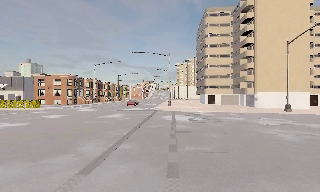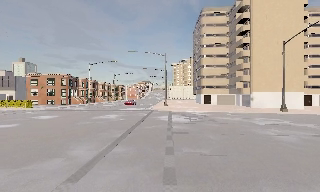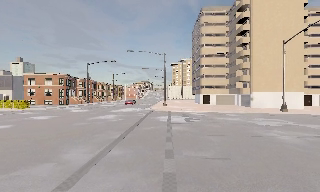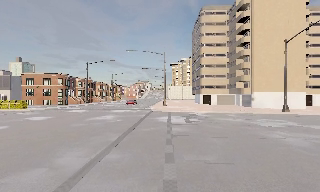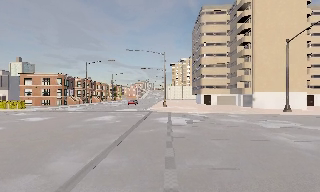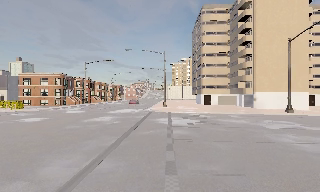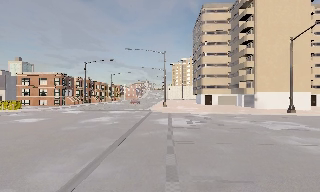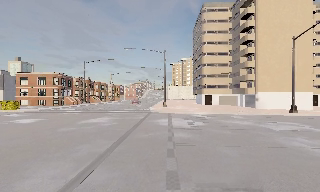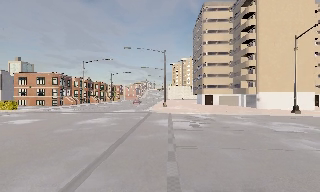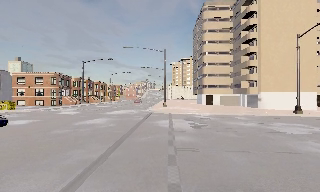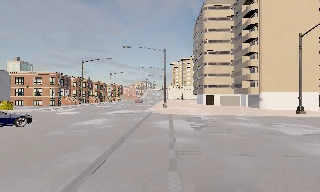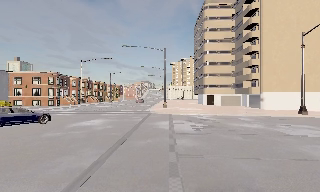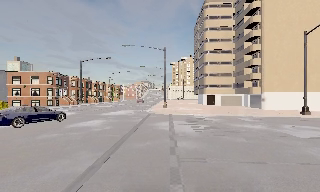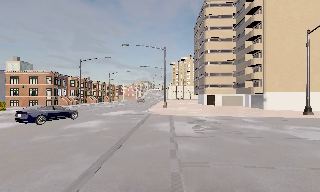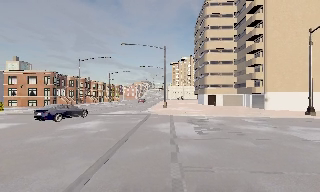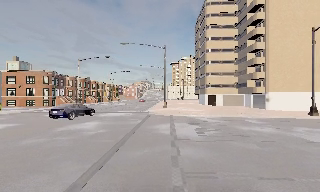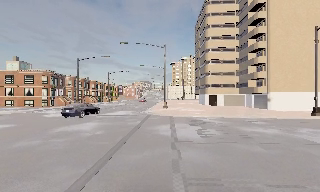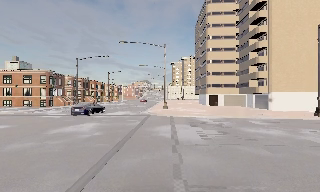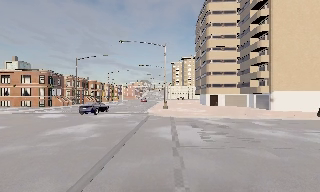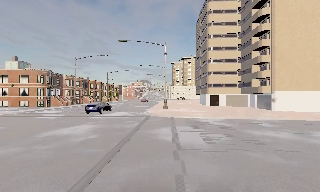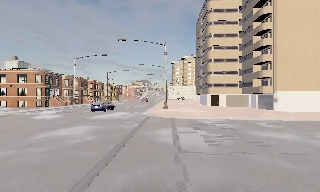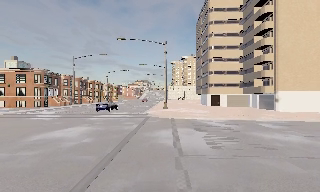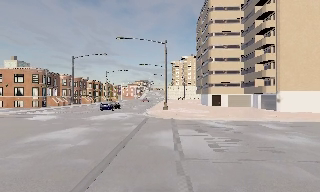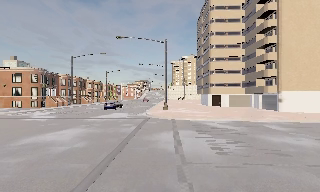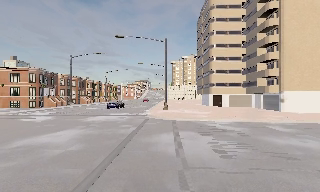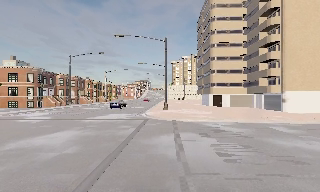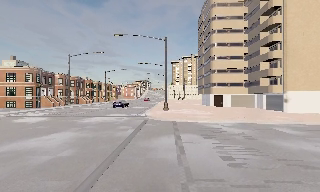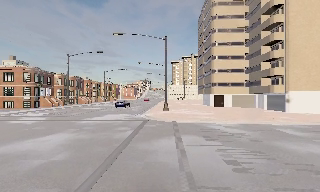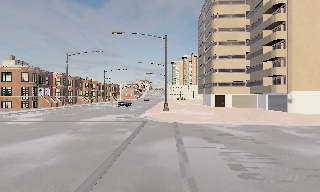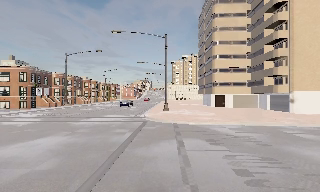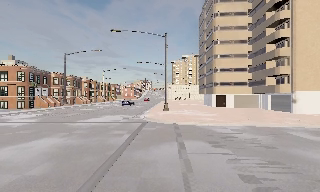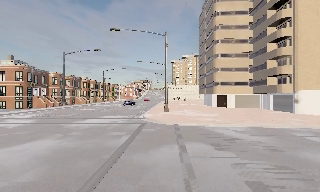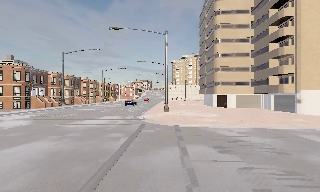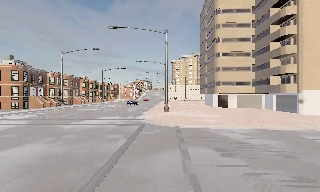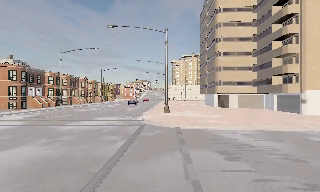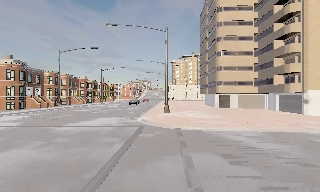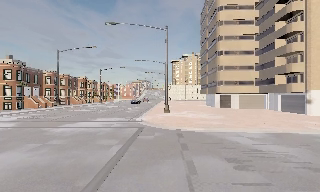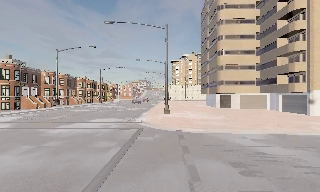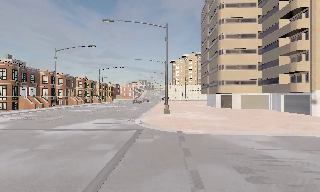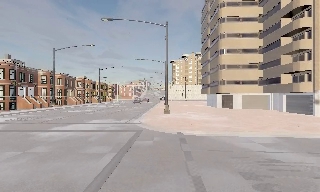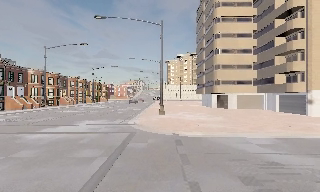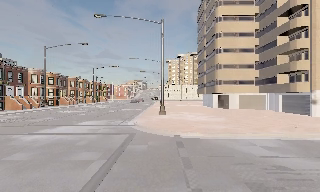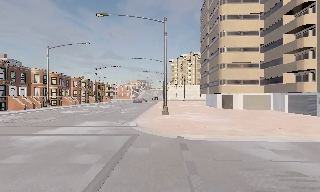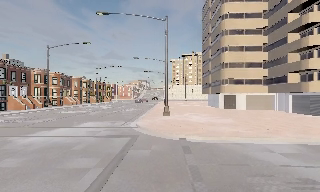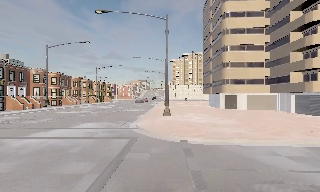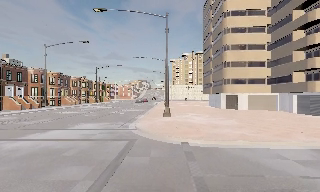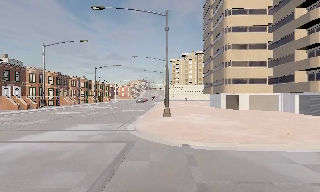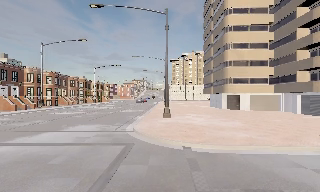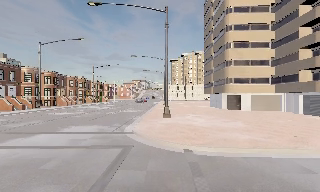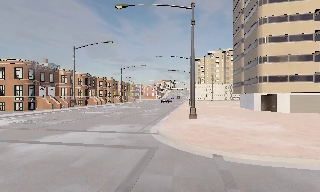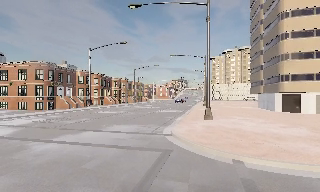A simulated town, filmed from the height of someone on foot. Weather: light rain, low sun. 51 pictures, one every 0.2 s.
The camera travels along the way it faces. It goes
forward.
0.0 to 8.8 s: The camera travels forward, about 15 m, so what stands in front looms larger.
8.8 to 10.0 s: The camera swings to its left by about 15 degrees, and the scene slides to the right. It travels forward, about 2 m, so what stands in front looms larger.
The film runs forward here.
